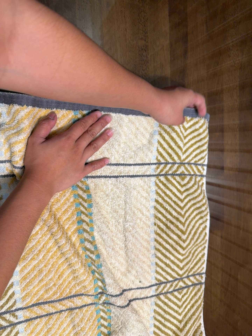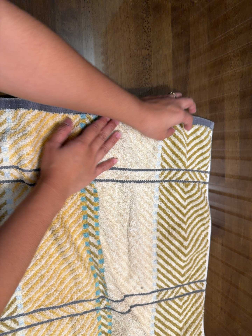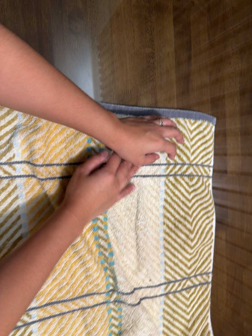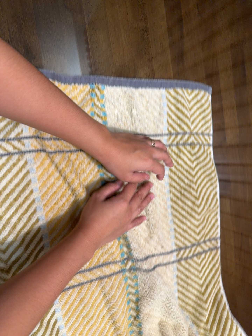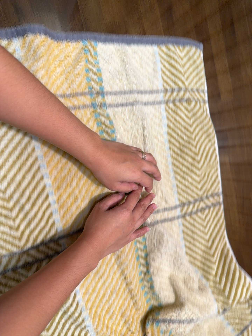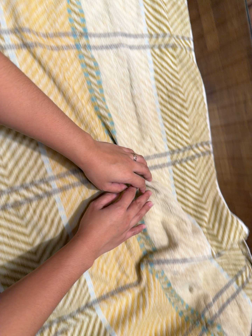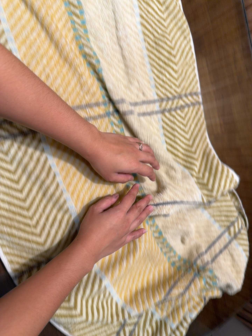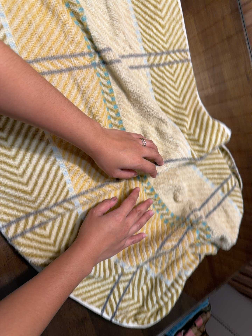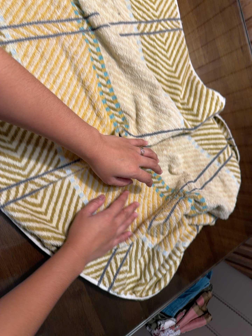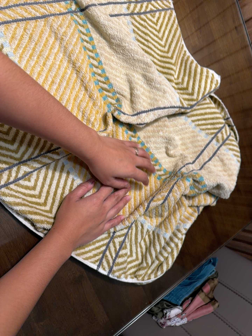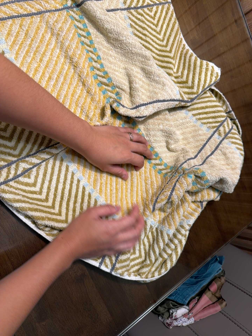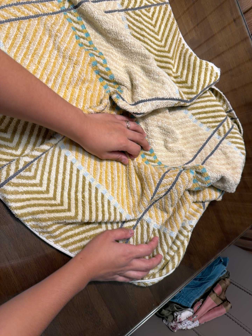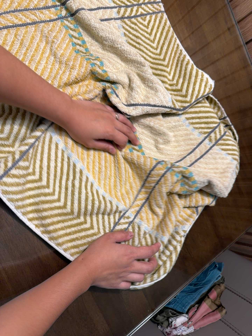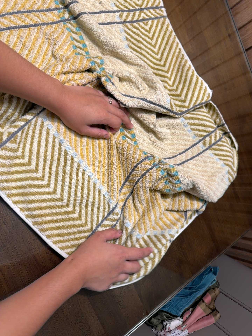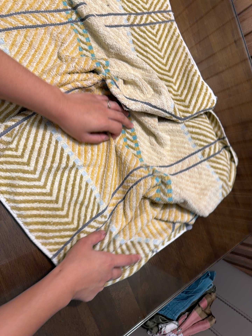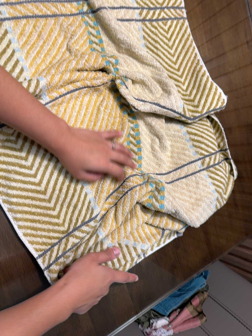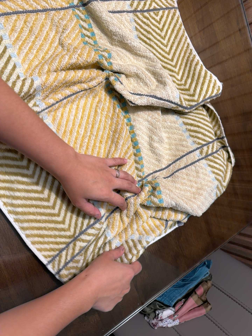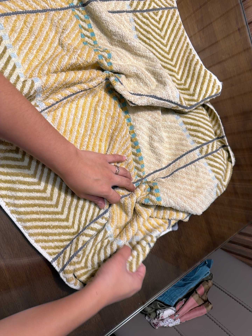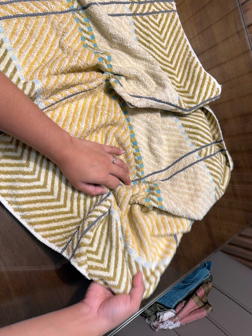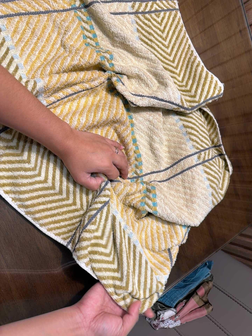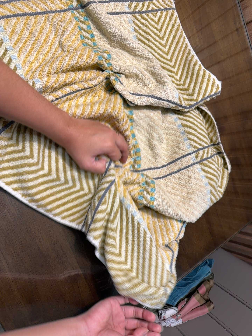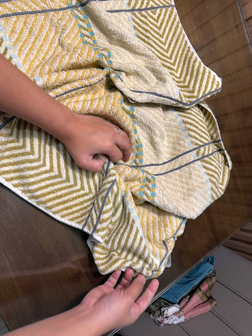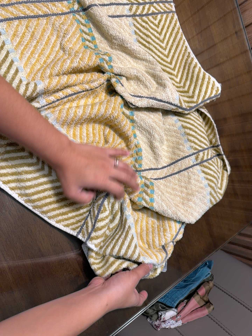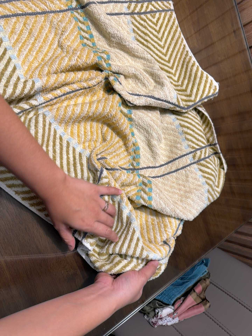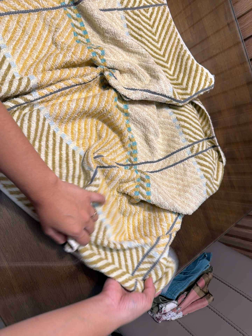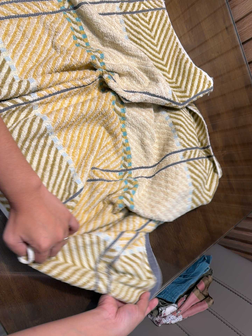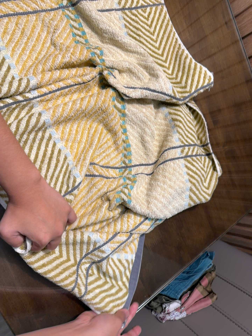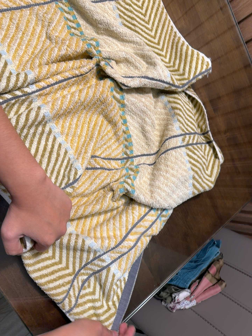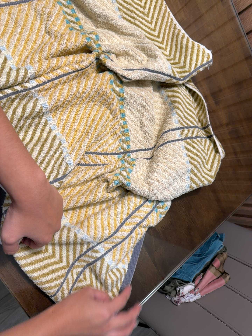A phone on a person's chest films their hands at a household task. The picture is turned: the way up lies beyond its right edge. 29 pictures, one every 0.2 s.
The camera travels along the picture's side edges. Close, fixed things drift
upward.
0.0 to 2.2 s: The camera travels toward the bottom of its view, about 50 cm, so close, fixed things drift upward. It rolls about its line of sight by about 25 degrees, and the scene rotates counterclockwise.
2.2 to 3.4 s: The camera shifts only a little, or ends up much as it began.
3.4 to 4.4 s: The camera keeps its place and its aim.
4.4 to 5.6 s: The camera shifts only a little, or ends up much as it began.
The film runs forward here.
